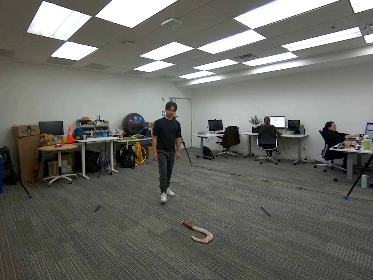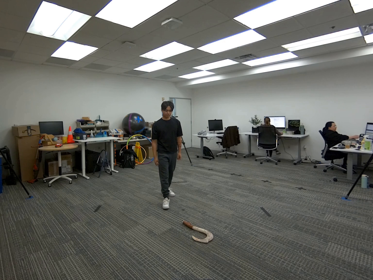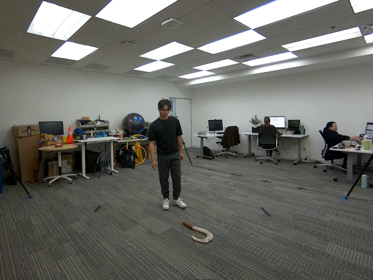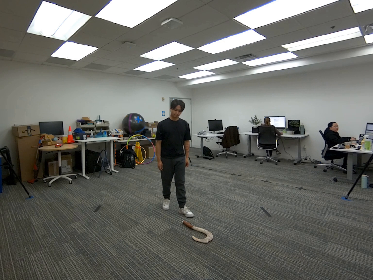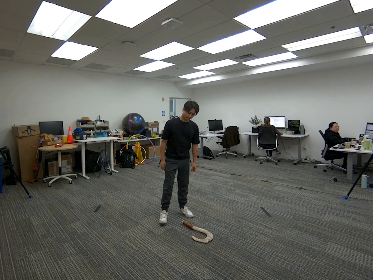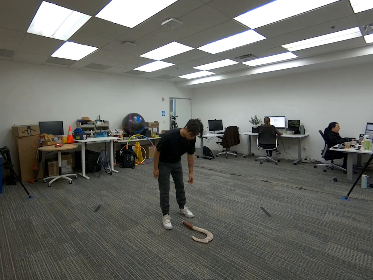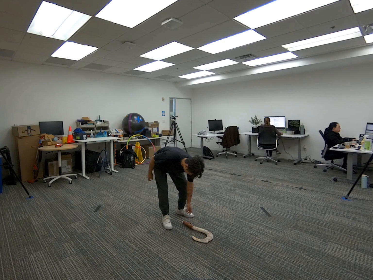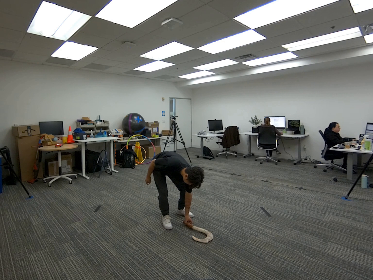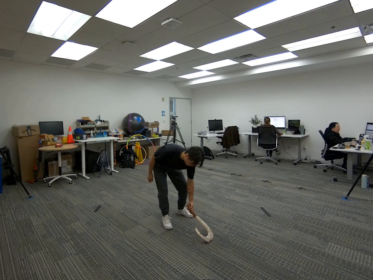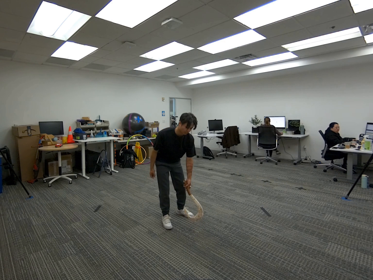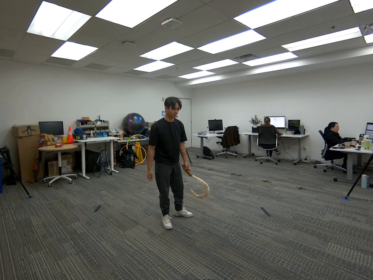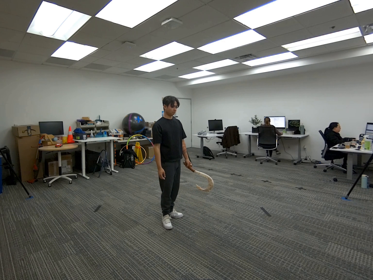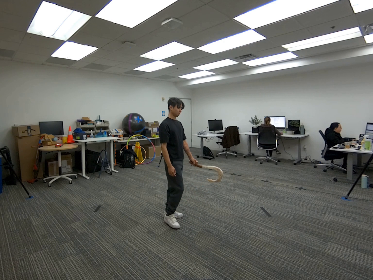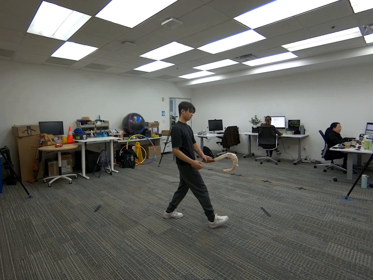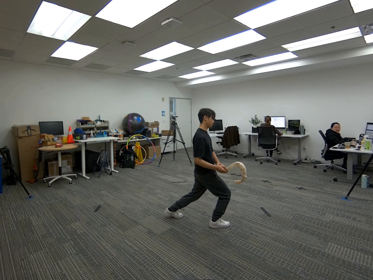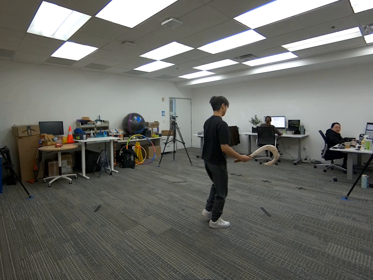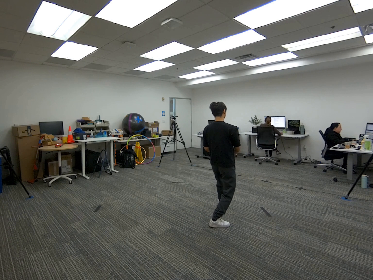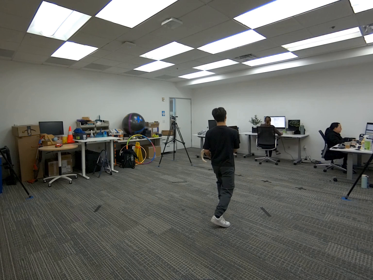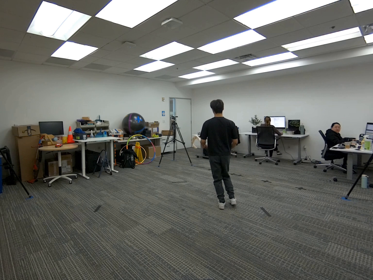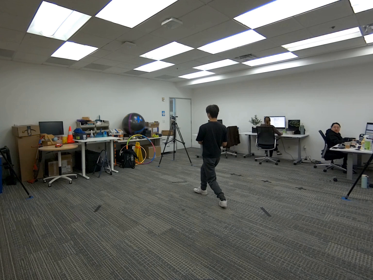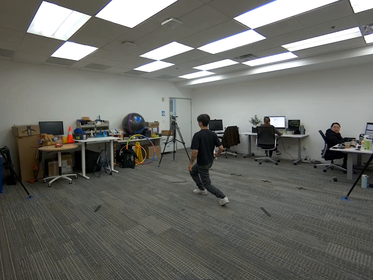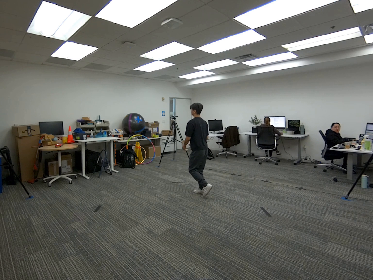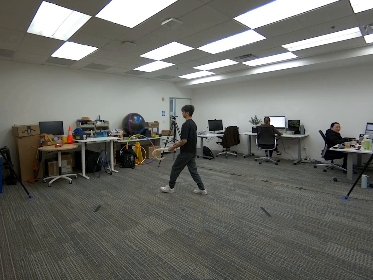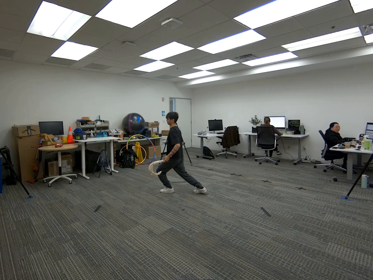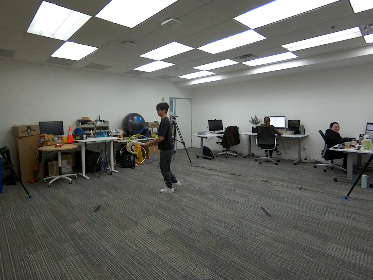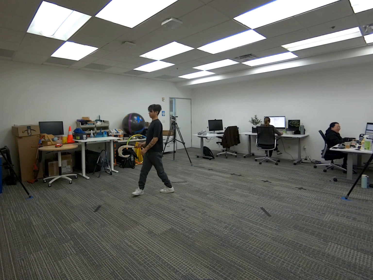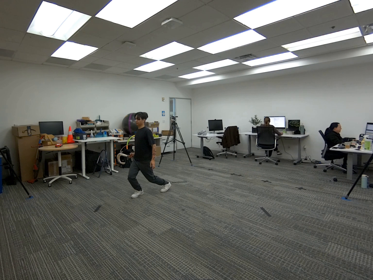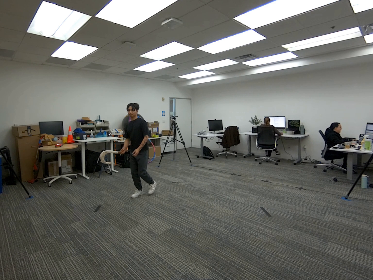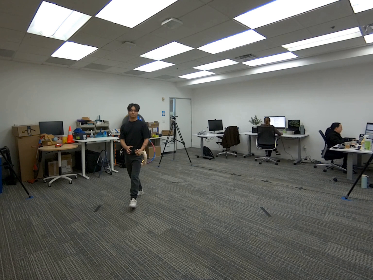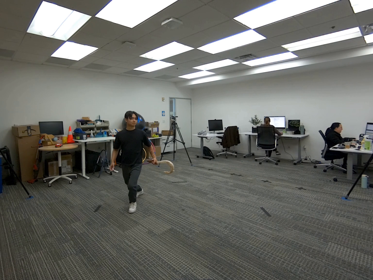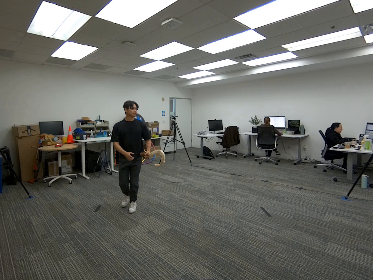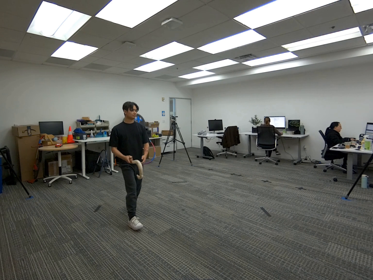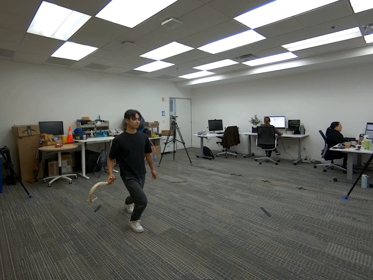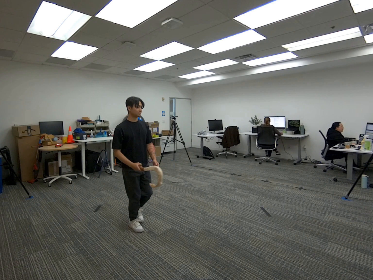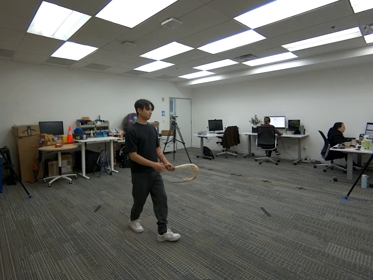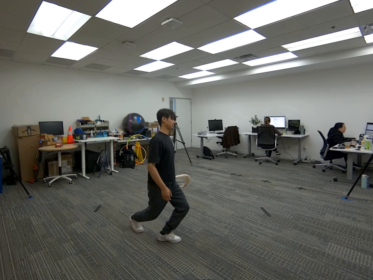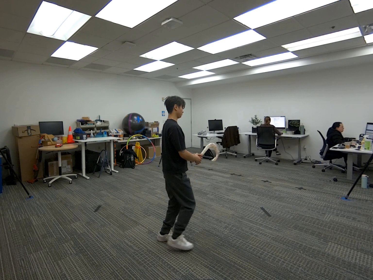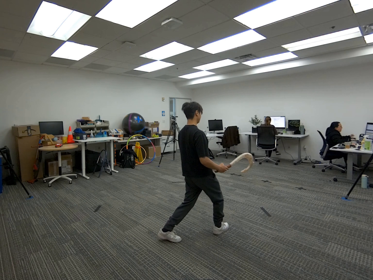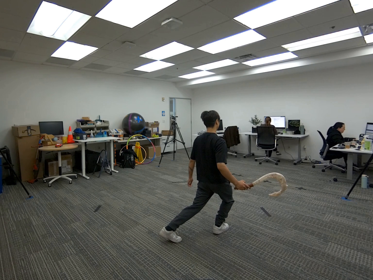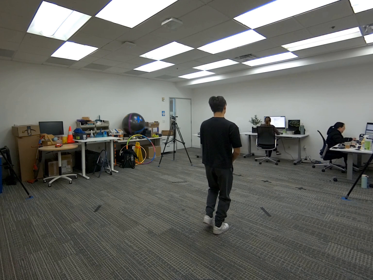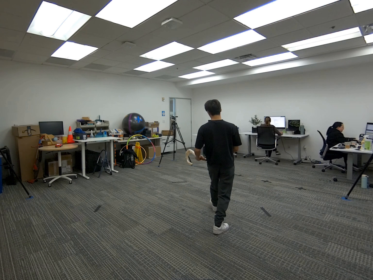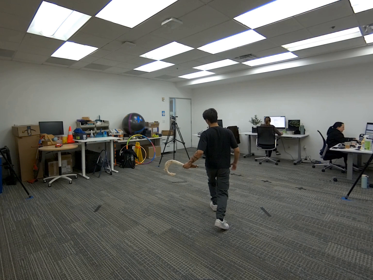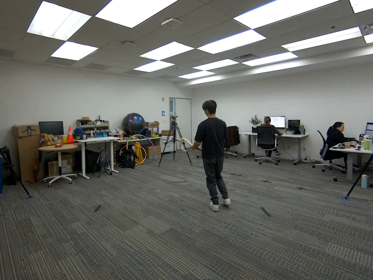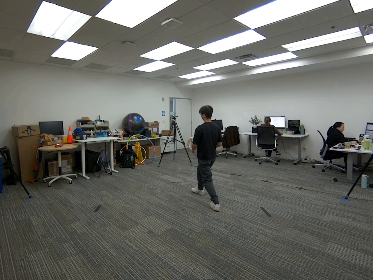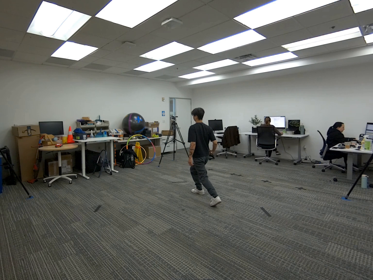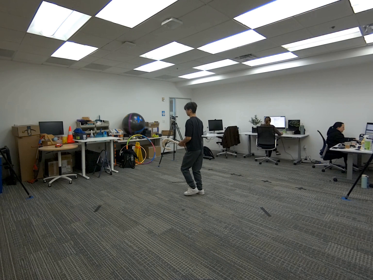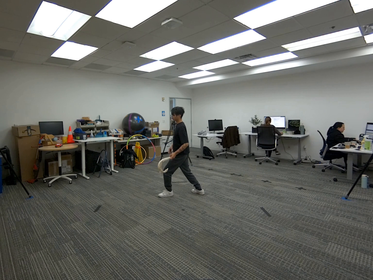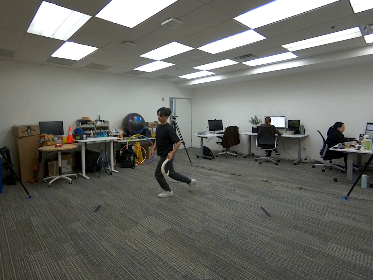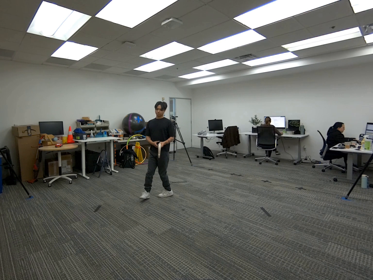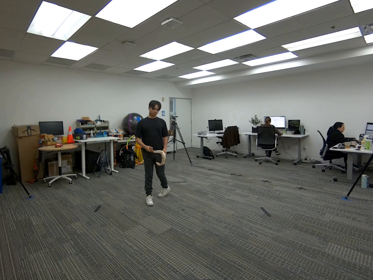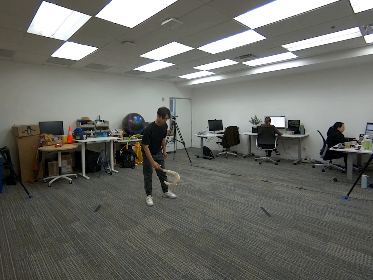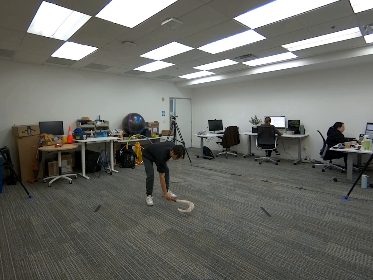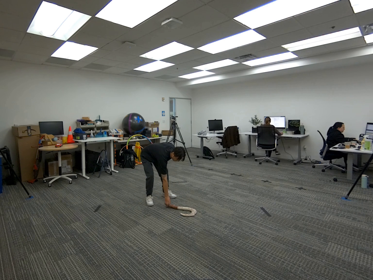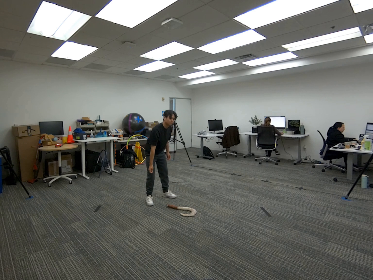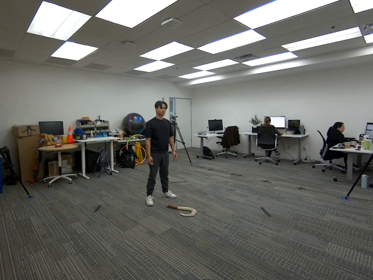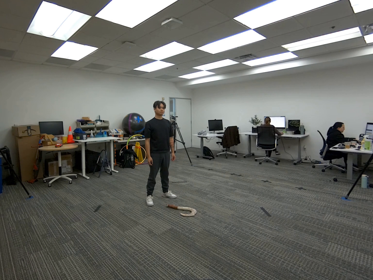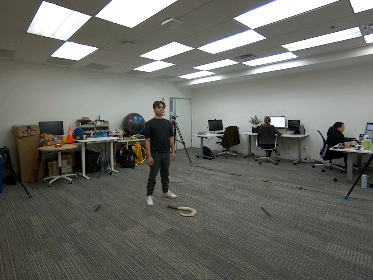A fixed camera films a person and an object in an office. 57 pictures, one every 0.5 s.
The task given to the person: Walk over to the Big Fish Hook on the ground and pick up the Big Fish Hook using your left hand and proceed to do side lunges and handing over the Big Fish Hook from hand to hand as you switch sides. Place the Big Fish Hook on the ground when complete.
